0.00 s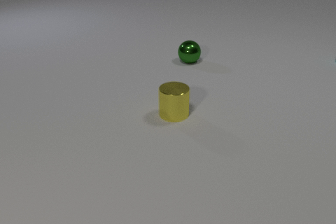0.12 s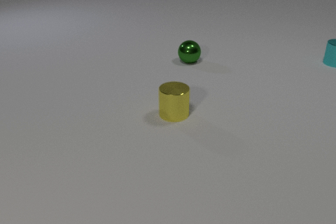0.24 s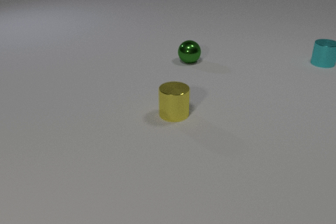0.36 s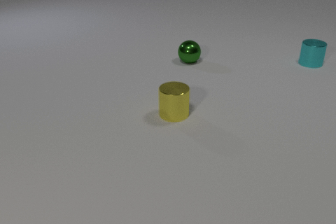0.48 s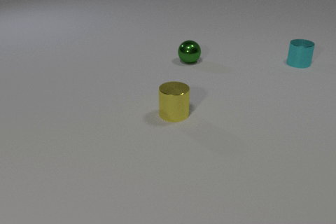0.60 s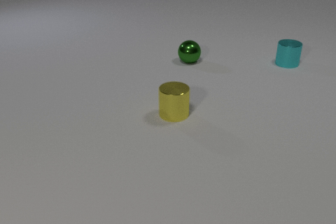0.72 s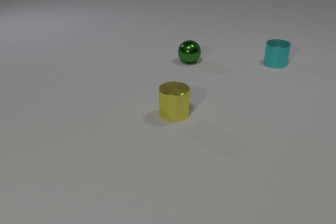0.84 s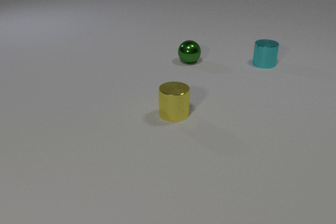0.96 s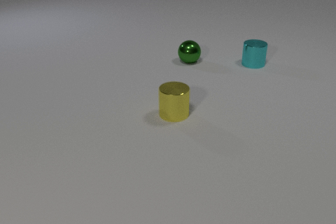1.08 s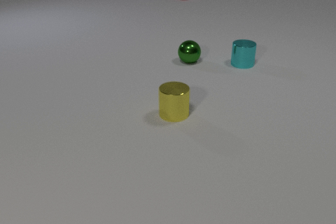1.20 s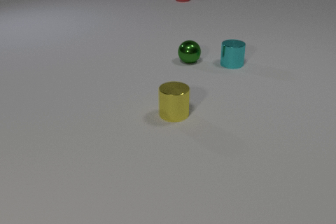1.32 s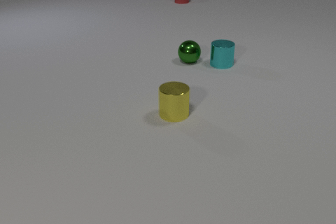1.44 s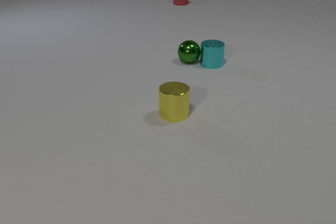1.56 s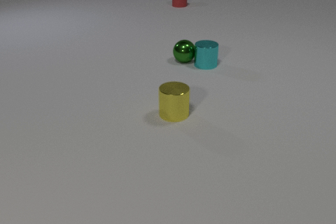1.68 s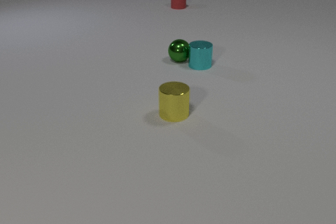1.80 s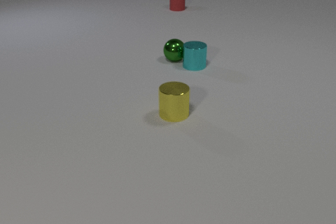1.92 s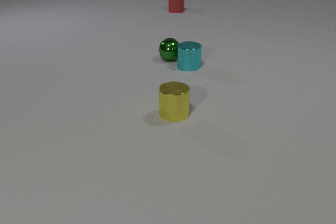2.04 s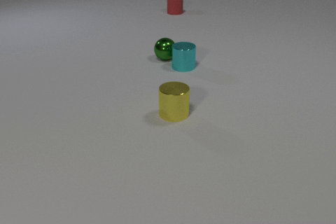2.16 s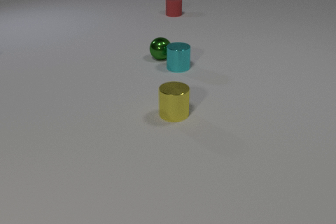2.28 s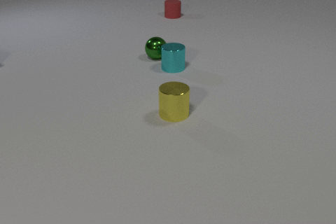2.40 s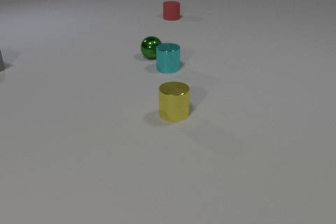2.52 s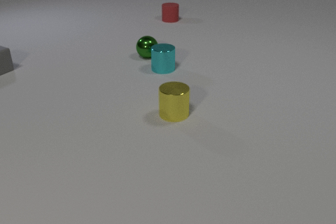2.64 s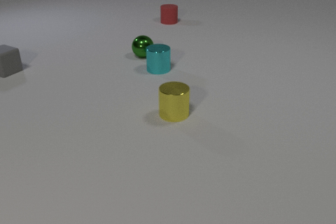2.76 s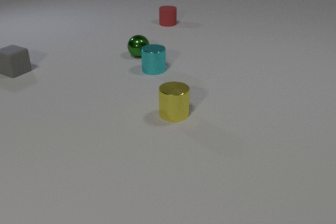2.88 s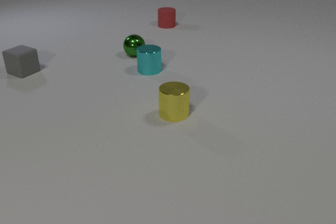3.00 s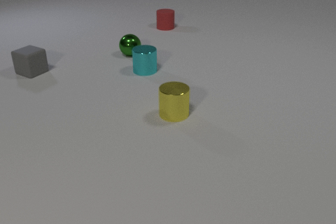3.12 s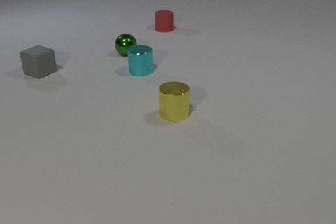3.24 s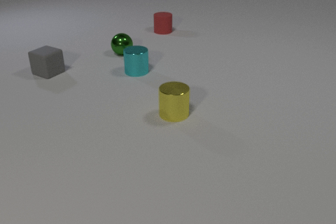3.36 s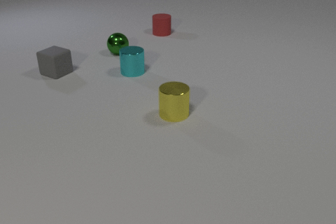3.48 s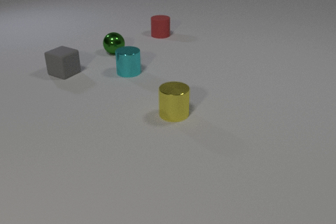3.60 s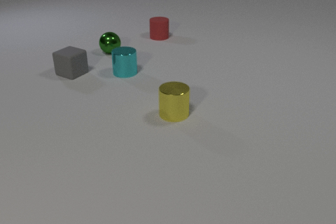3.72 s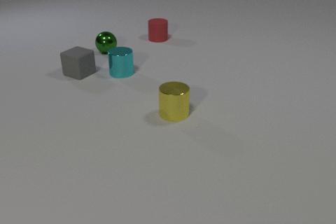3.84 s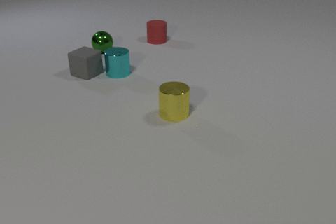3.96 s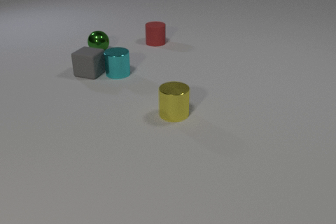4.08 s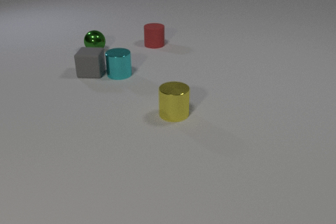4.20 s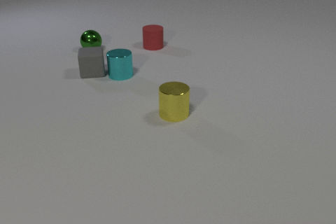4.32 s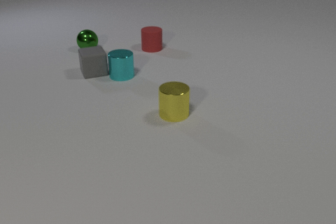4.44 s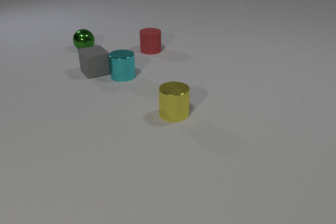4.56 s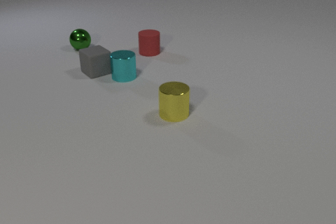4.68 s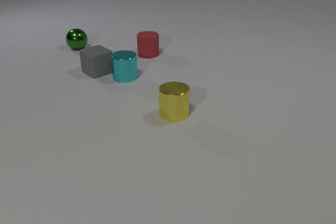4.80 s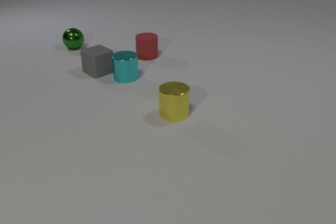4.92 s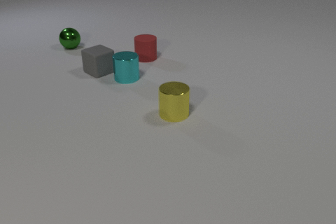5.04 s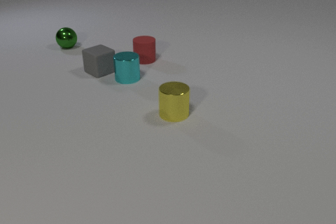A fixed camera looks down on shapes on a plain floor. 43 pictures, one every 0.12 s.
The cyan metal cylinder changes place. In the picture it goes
to the left.
The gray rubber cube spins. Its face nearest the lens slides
to the right.
0.00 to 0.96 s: The cyan metal cylinder slides to the left. The red rubber cylinder comes in at the top edge.
0.96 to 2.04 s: The cyan metal cylinder slides to the left. The green metal sphere rolls to the left. The red rubber cylinder slides toward the camera. The cyan metal cylinder and the green metal sphere collide.
2.04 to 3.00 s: The cyan metal cylinder slides to the left. The green metal sphere rolls to the left. The gray rubber cube comes in at the left edge, slides to the right and toward the camera. The red rubber cylinder slides toward the camera.
3.00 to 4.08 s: The cyan metal cylinder slides to the left. The green metal sphere rolls to the left and away from the camera. The gray rubber cube slides to the right, spins counterclockwise seen from above by about 30 degrees, its near face sliding to the right. The red rubber cylinder slides toward the camera. The cyan metal cylinder and the gray rubber cube collide.
4.08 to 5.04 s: The cyan metal cylinder slides toward the camera and to the right. The green metal sphere rolls to the left and away from the camera. The gray rubber cube slides to the right, spins so that its near face slides to the right, counterclockwise seen from above. The red rubber cylinder slides toward the camera.
What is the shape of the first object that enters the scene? cylinder.
What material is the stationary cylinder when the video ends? metal.
Are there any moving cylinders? yes.
